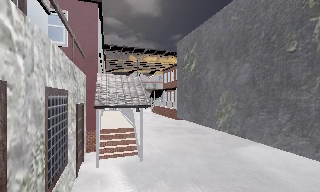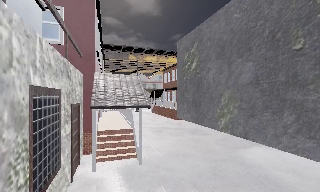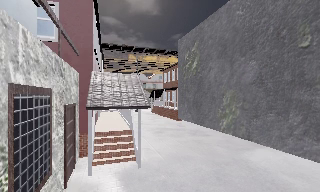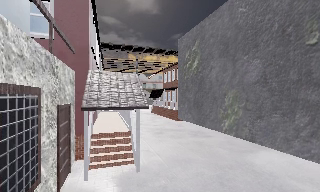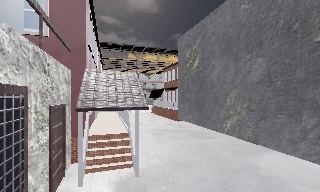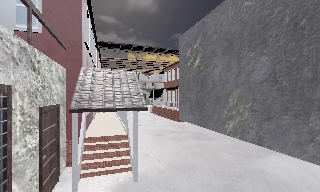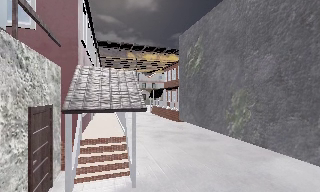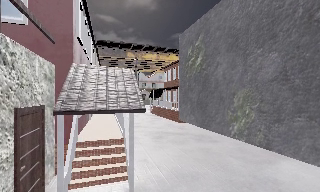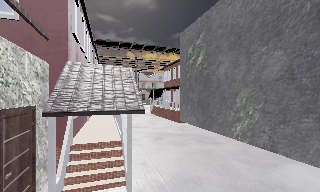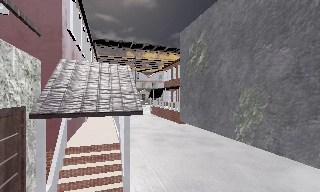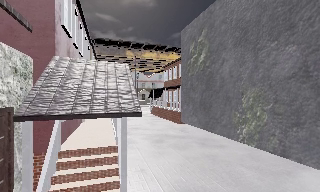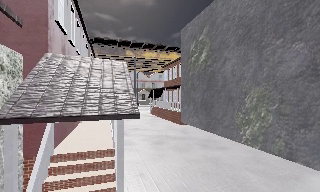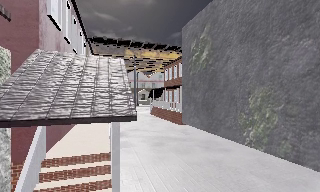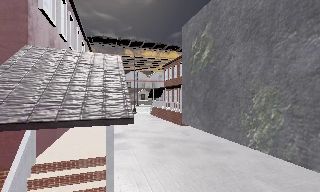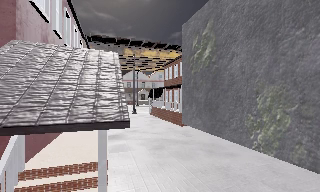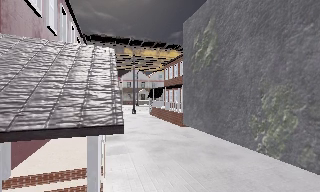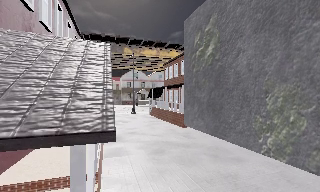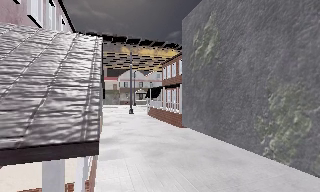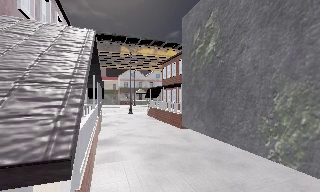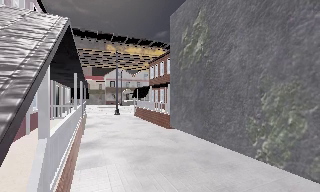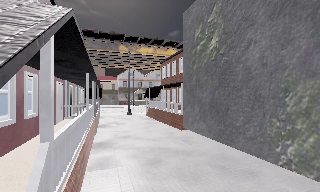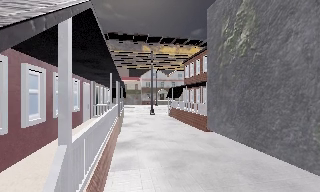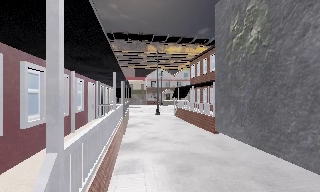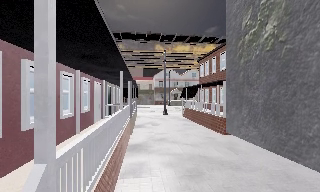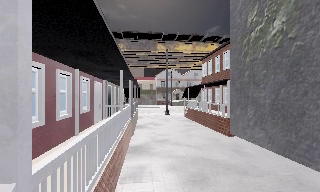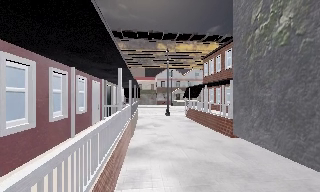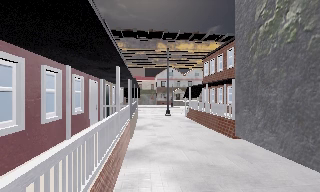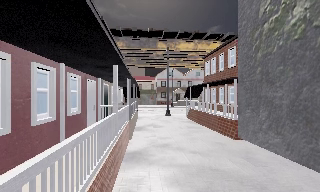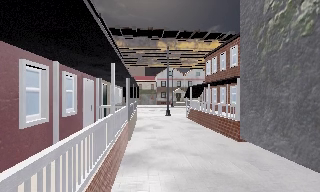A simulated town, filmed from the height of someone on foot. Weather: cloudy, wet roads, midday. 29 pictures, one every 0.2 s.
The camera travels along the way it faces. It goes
forward.
0.0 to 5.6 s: The scene slides to the right, as the camera pans about 15 degrees to its left. It travels forward, about 9 m, so what stands in front looms larger.
The film runs forward here.
